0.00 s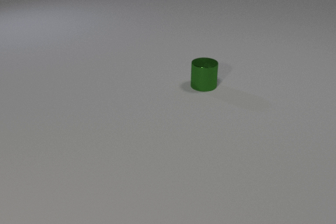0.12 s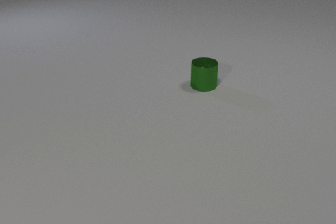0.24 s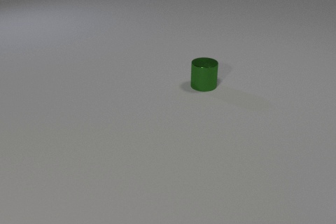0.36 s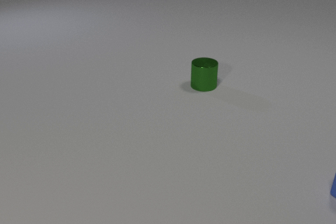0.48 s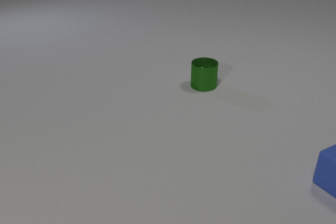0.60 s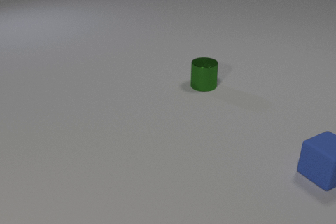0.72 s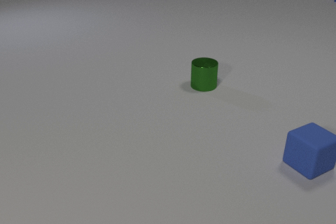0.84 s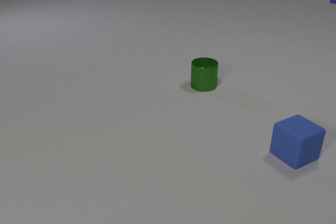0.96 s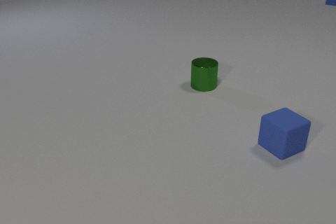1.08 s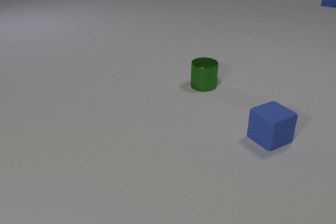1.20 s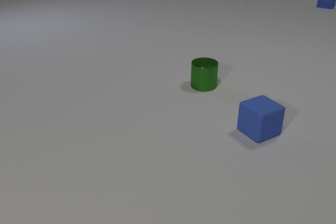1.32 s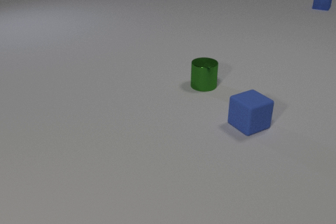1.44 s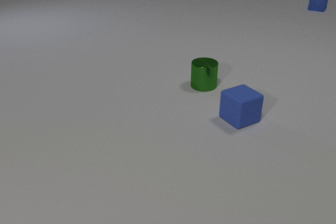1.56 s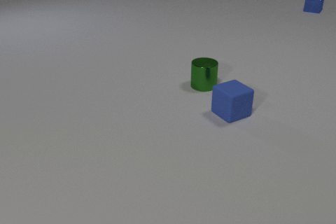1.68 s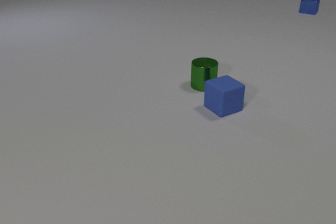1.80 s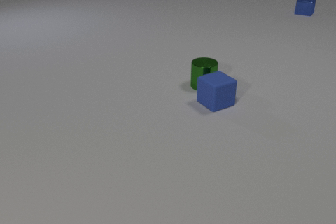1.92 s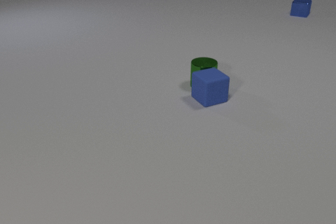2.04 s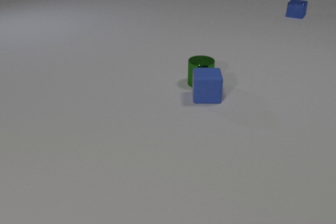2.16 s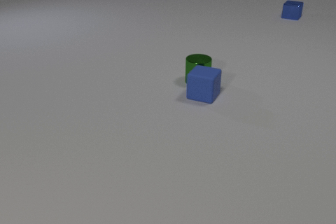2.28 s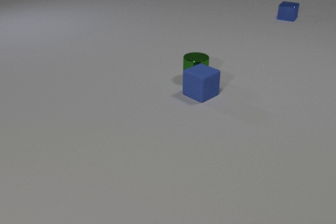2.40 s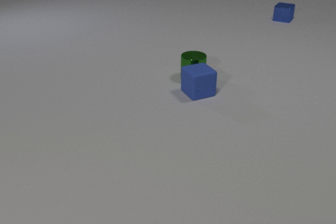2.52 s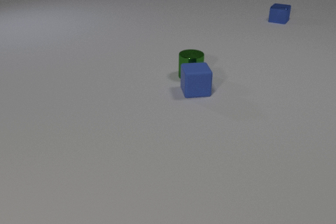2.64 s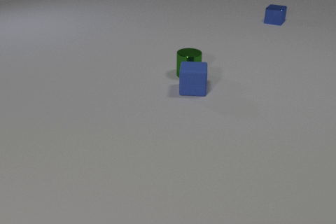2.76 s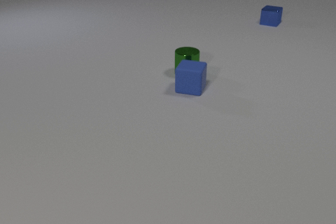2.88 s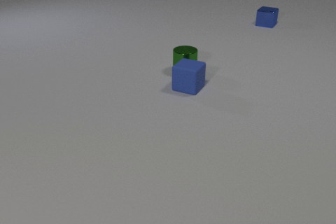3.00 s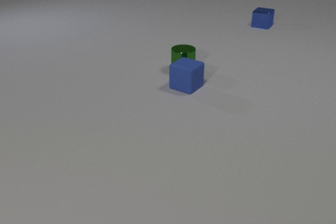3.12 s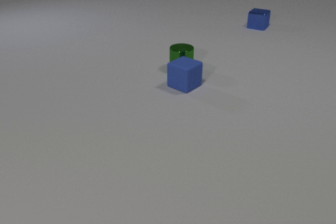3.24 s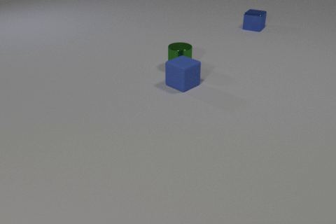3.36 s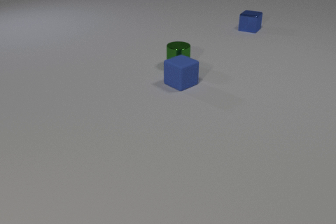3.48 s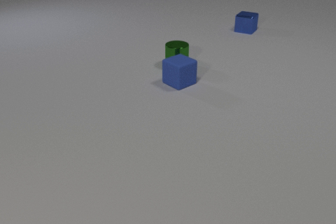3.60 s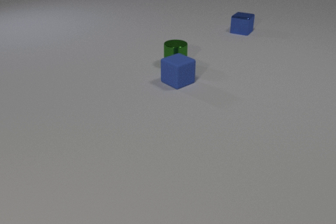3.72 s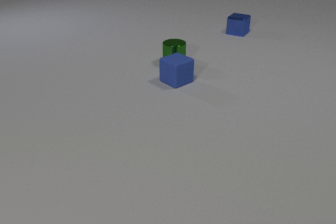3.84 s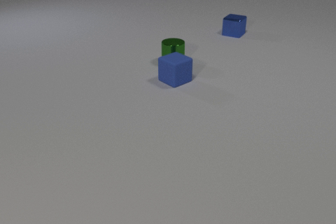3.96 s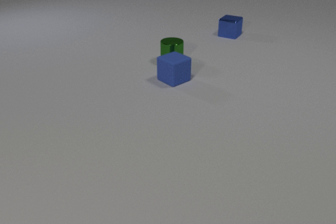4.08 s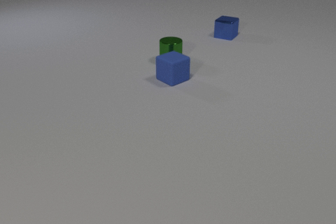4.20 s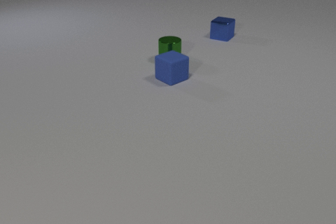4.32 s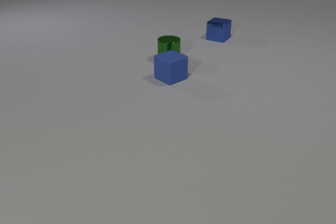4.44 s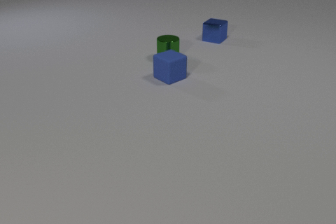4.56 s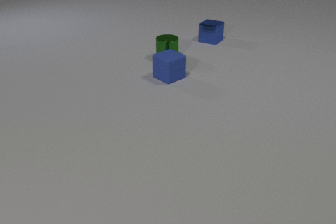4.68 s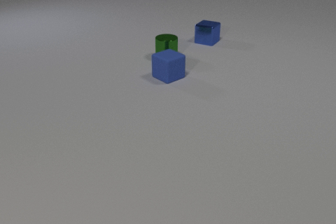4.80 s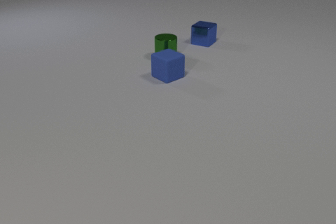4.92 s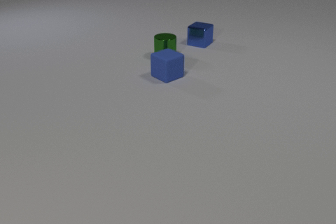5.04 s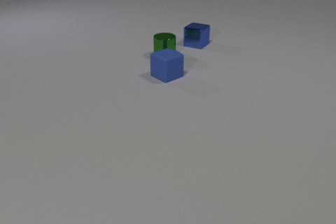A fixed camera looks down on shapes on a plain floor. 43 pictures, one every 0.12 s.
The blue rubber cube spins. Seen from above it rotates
clockwise.
The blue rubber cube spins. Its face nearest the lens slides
to the left.
0.00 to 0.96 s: The blue rubber cube comes in at the right edge, slides to the left and away from the camera. The blue metal cube comes in at the right edge, slides toward the camera and to the left.
0.96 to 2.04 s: The blue rubber cube slides away from the camera and to the left, spins clockwise seen from above by about 30 degrees, its near face sliding to the left. The green metal cylinder moves, and ends about where it began. The blue metal cube slides toward the camera and to the left. The blue rubber cube and the green metal cylinder collide.
2.04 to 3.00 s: The blue rubber cube slides away from the camera and to the left, spins so that its near face slides to the left, clockwise seen from above. The green metal cylinder slides away from the camera and to the left. The blue metal cube slides toward the camera and to the left.
3.00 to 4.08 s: The blue rubber cube slides away from the camera and to the left. The green metal cylinder slides away from the camera and to the left. The blue metal cube slides toward the camera and to the left.
4.08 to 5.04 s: The blue rubber cube slides away from the camera and to the left. The green metal cylinder slides away from the camera and to the left. The blue metal cube slides to the left and toward the camera.
What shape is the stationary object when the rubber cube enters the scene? cylinder.
What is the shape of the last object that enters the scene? cube.
How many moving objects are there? 3.
